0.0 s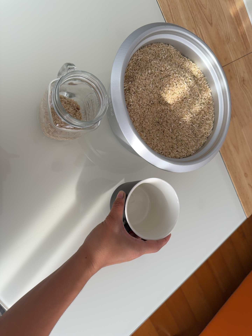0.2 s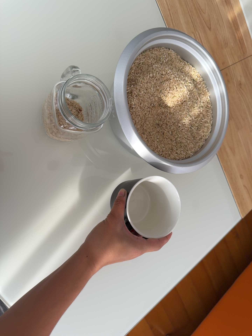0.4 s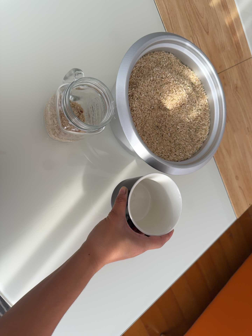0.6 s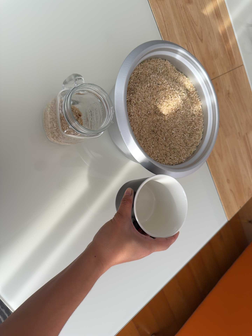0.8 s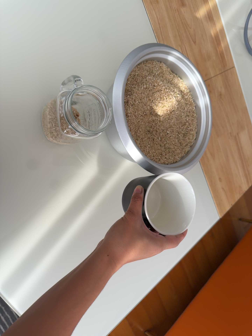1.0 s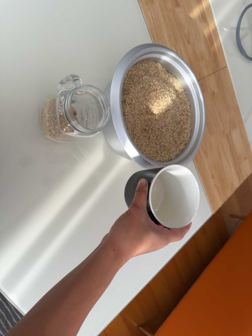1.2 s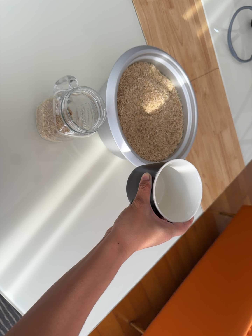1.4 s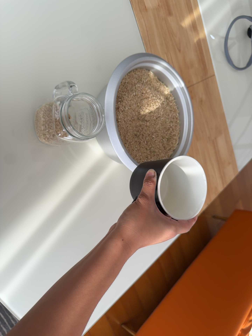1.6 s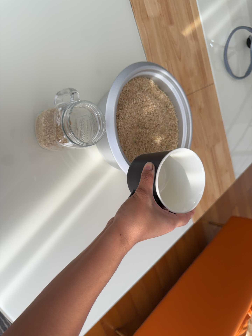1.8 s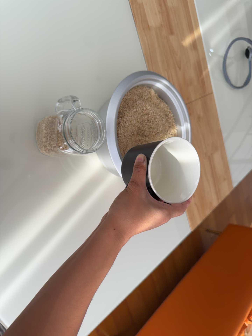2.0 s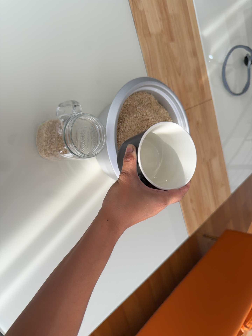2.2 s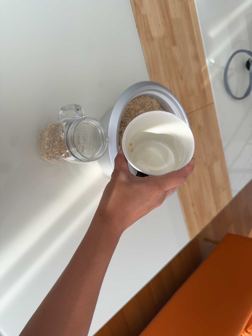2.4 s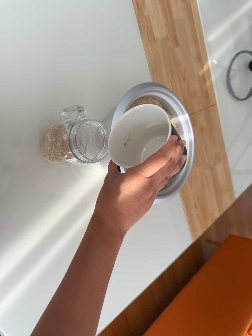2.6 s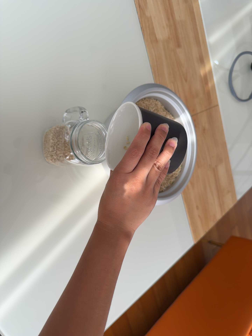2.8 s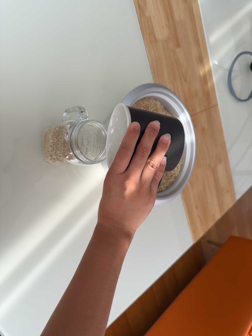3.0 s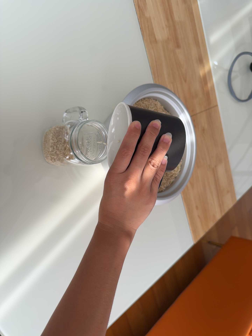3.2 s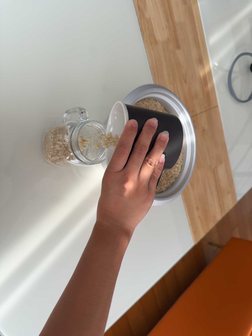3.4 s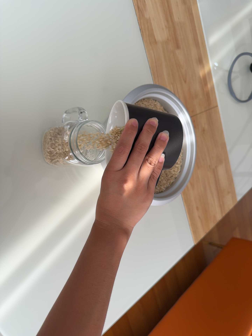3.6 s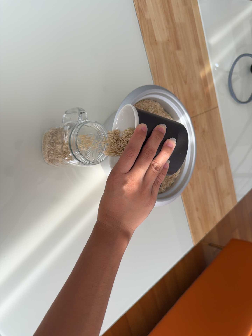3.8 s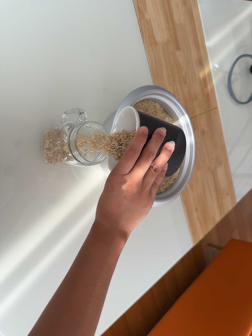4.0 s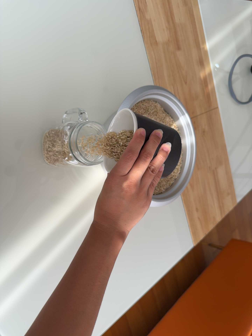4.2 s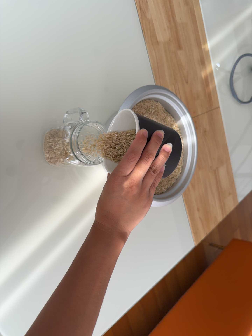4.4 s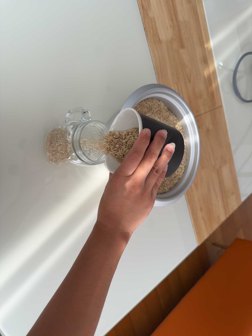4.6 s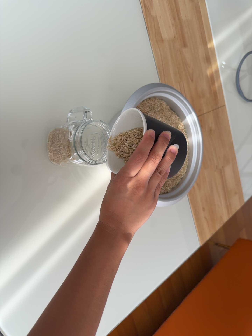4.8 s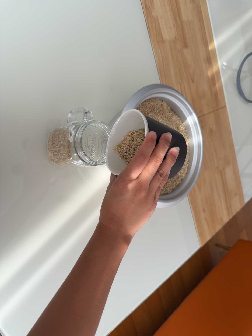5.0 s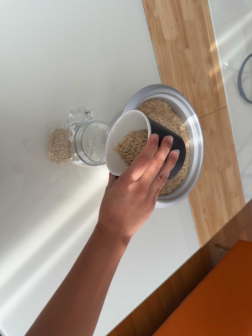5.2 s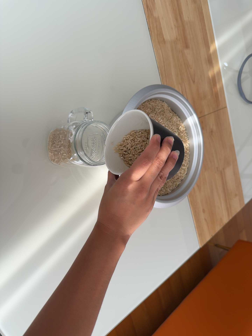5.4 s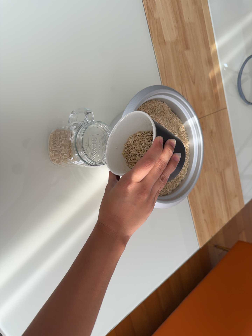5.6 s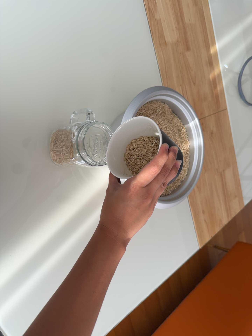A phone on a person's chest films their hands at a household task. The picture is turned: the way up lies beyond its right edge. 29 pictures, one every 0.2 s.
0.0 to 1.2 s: The camera pans to its right by about 10 degrees. It travels backward and to its left, about 9 cm, so what stands in front gets smaller.
1.2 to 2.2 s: The camera shifts only a little, or ends up much as it began.
2.2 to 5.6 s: The camera shifts only a little, or ends up much as it began.
The film runs backward here.
